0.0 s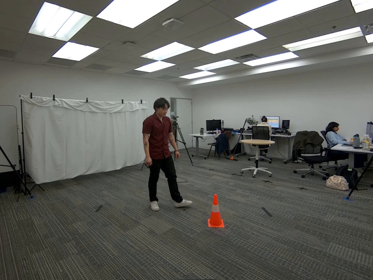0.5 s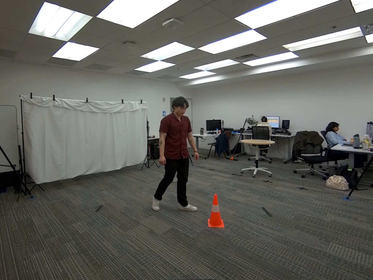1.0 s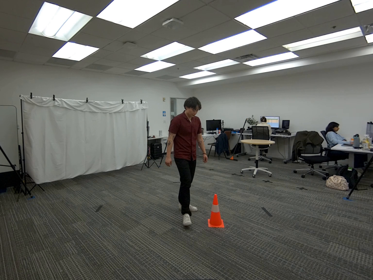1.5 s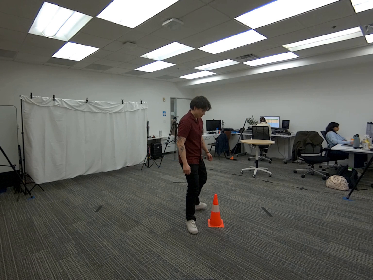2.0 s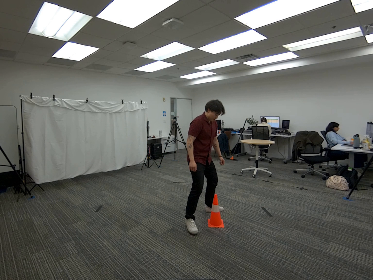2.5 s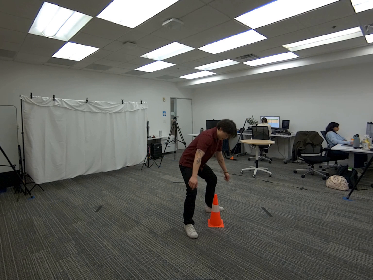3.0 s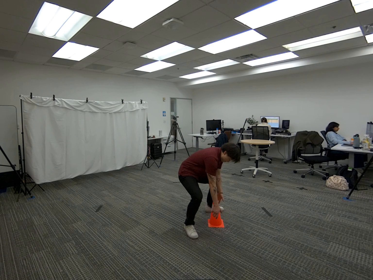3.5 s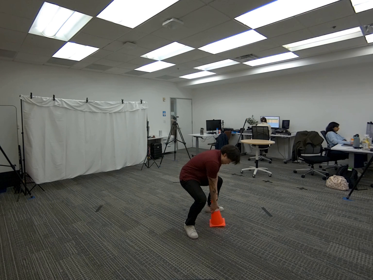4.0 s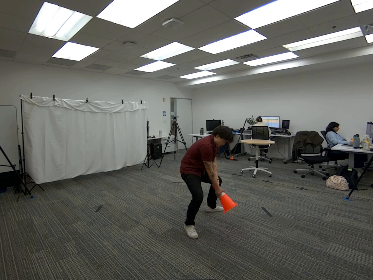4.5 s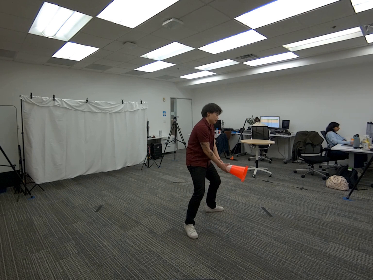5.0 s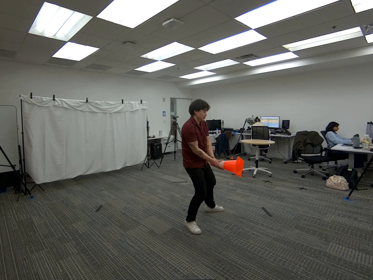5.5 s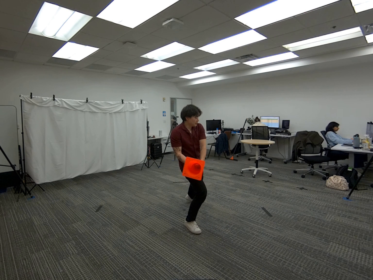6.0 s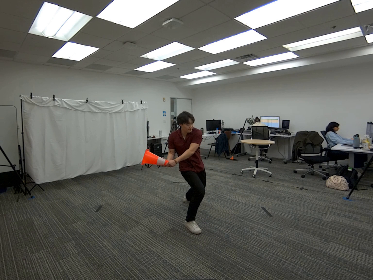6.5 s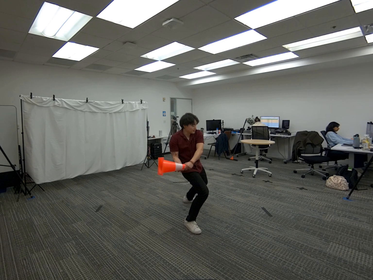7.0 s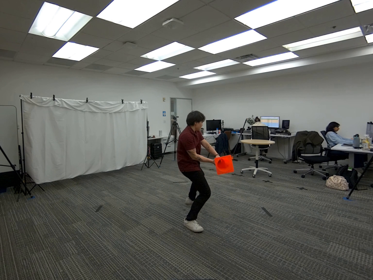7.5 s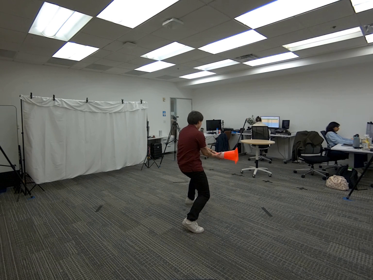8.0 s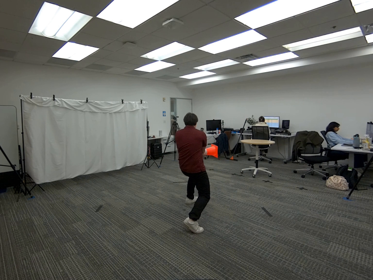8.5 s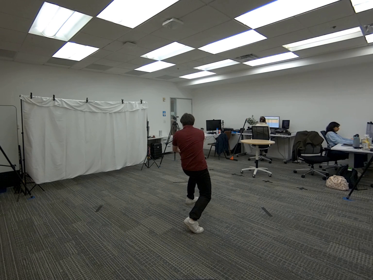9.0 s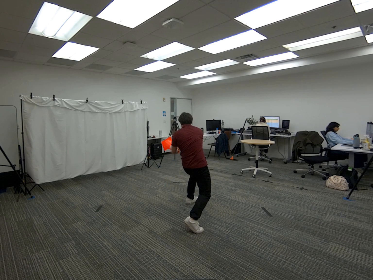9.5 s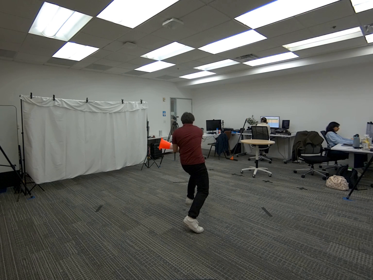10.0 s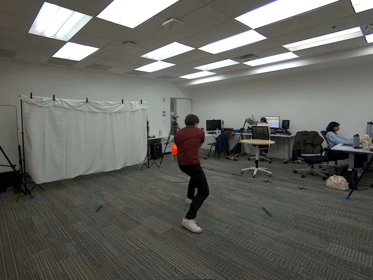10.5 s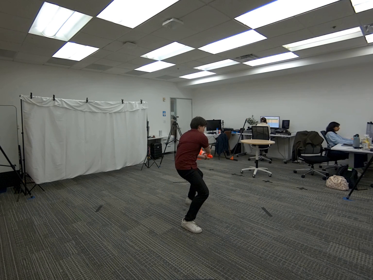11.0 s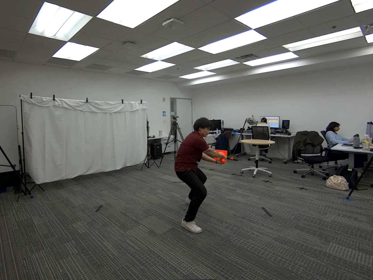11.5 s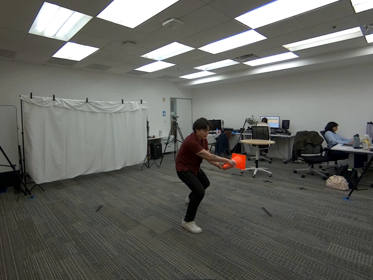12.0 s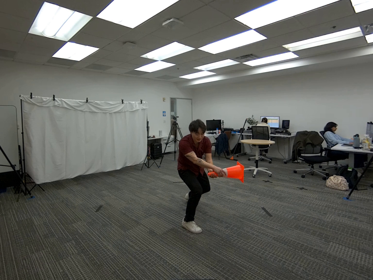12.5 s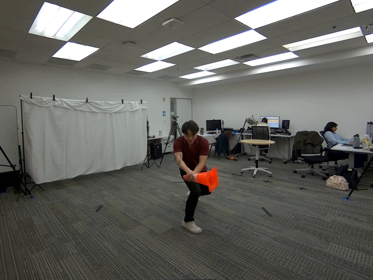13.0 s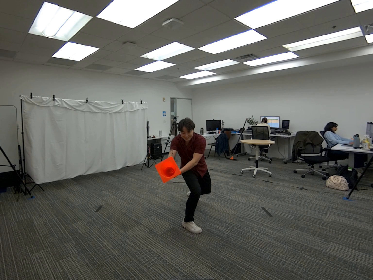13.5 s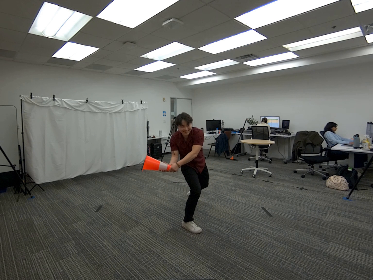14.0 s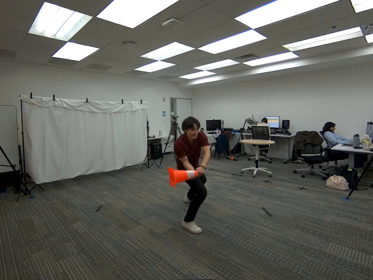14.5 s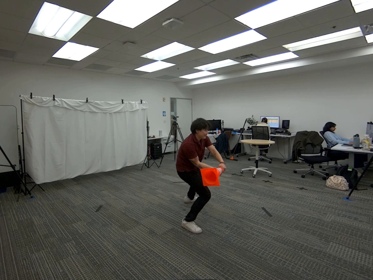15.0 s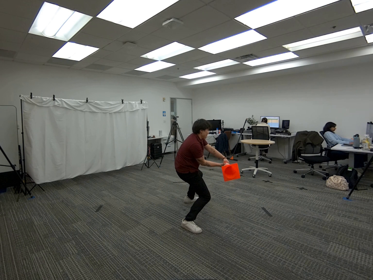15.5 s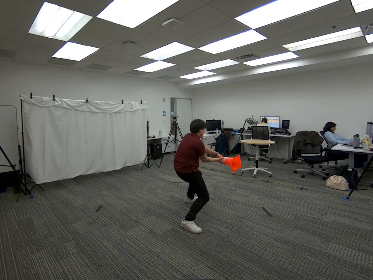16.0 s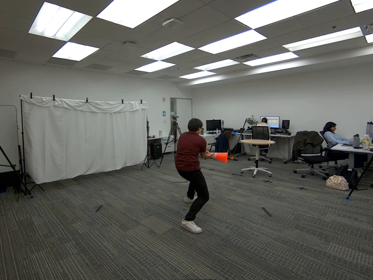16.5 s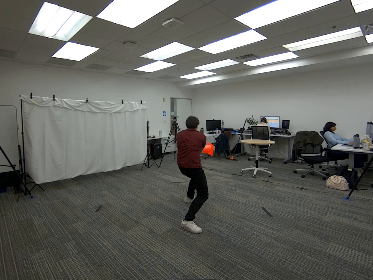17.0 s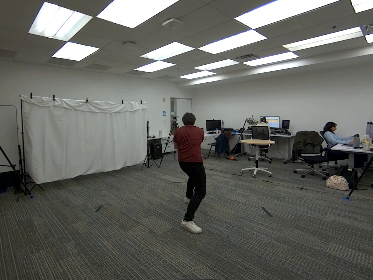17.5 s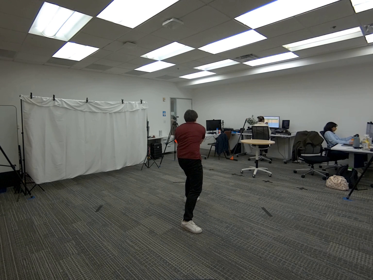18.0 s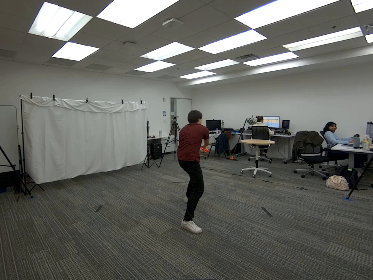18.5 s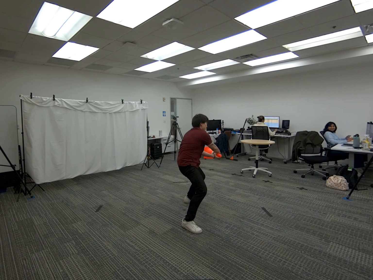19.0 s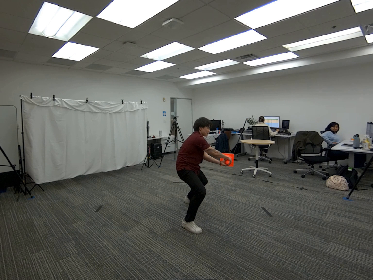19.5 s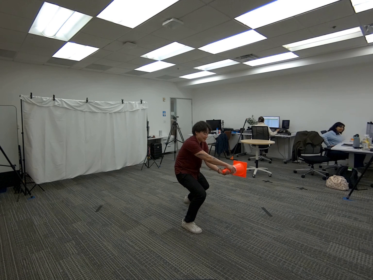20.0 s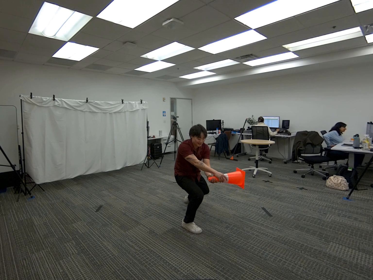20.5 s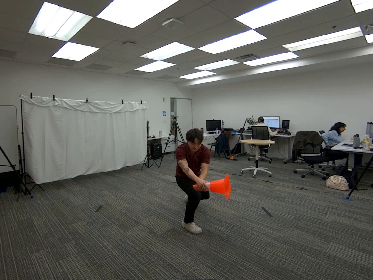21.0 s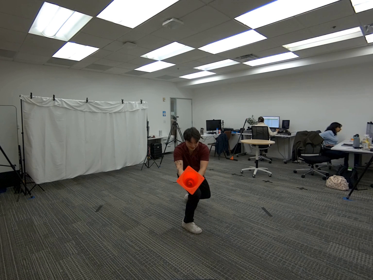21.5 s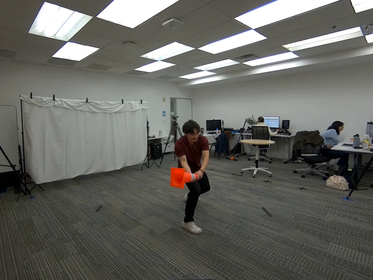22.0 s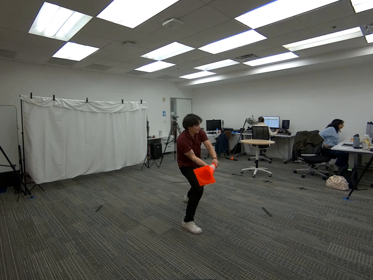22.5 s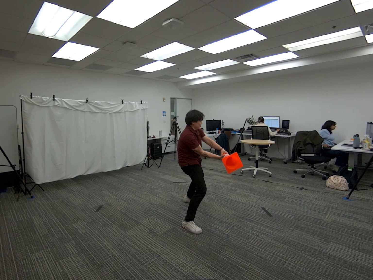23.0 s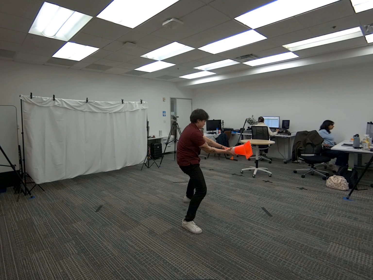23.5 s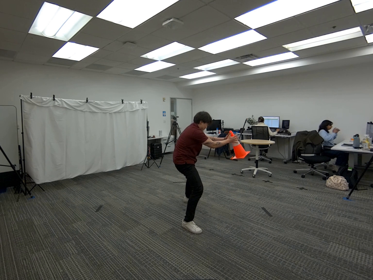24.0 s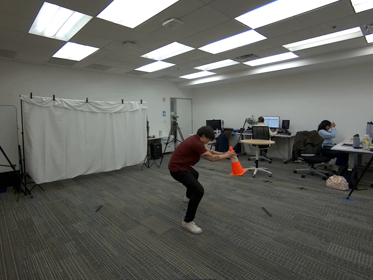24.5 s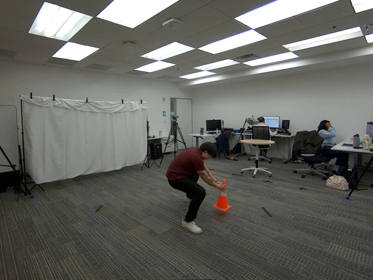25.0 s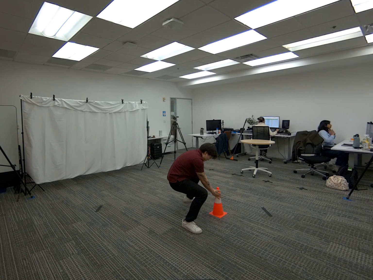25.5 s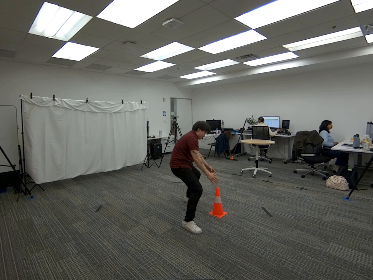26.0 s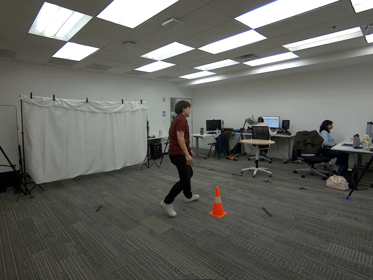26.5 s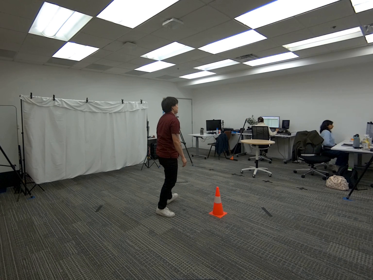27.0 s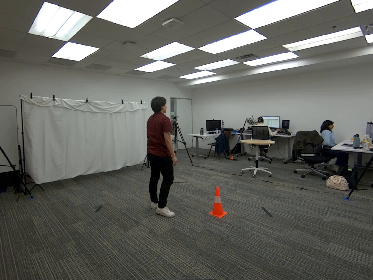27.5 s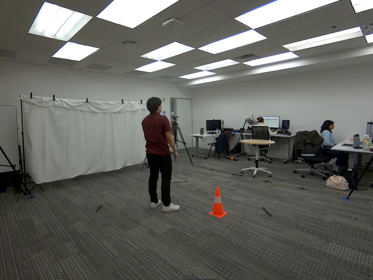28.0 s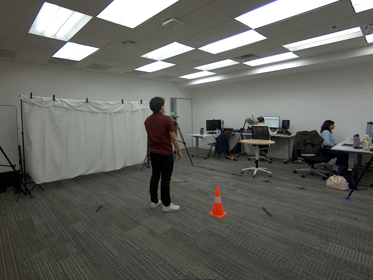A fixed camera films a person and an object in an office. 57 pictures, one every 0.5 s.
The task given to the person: Walk over to the traffic cone, pick up the cone with both hands, and proceed to swing the cone from side to side. Place cone back on the ground when finish.
